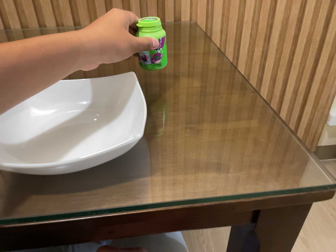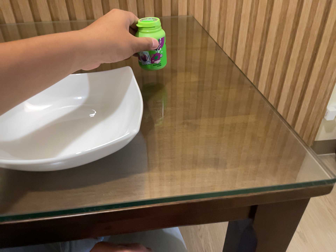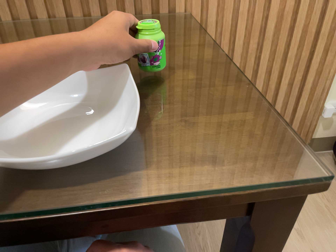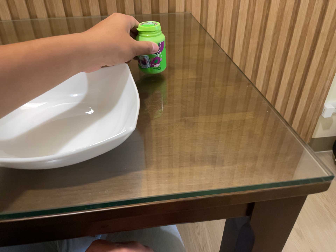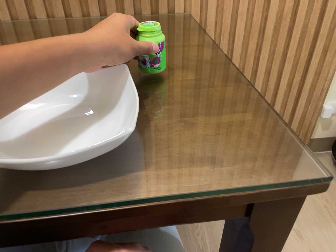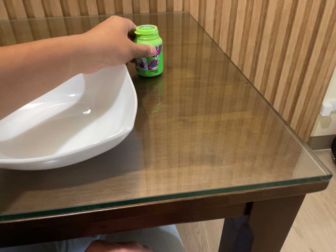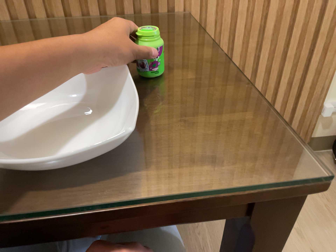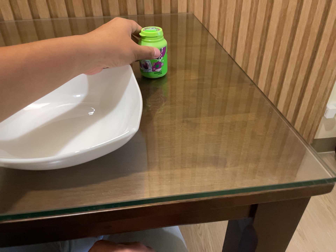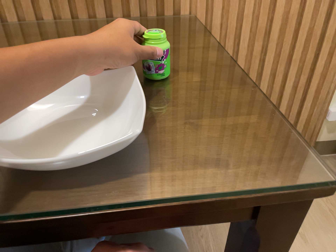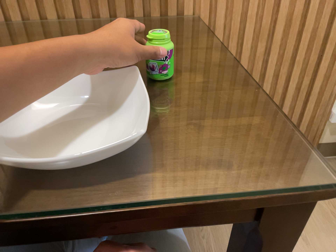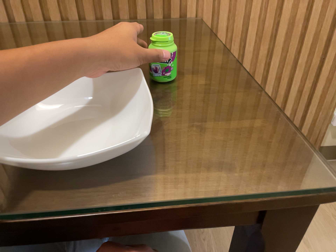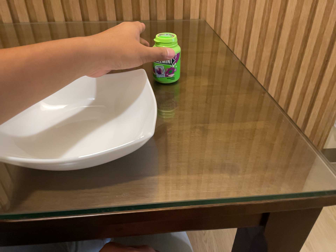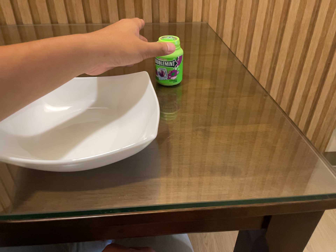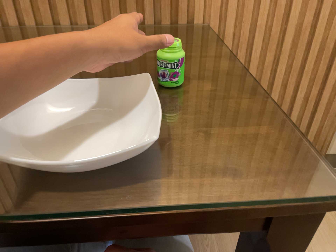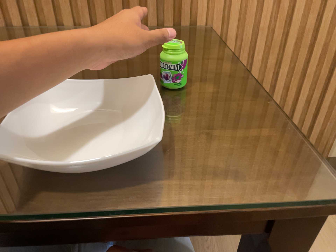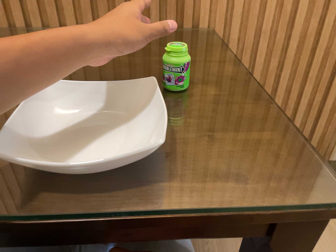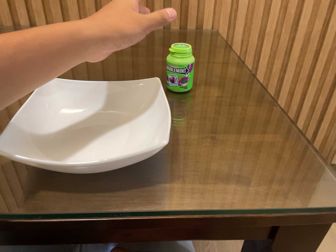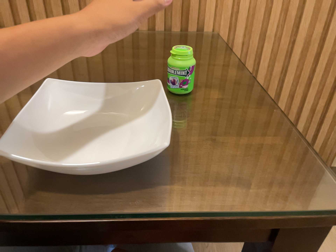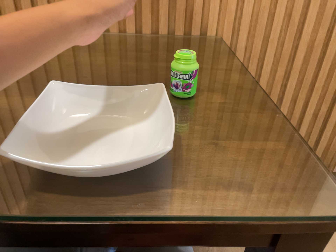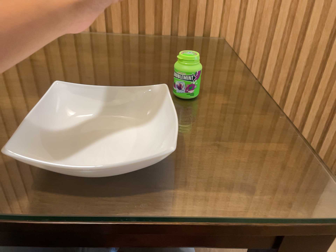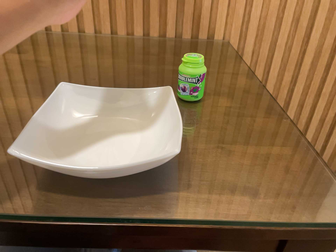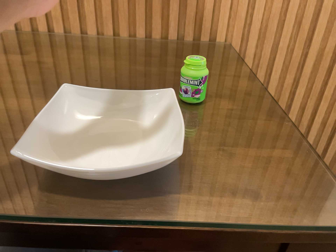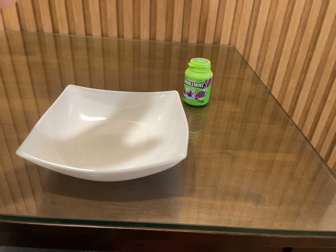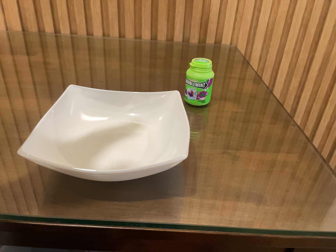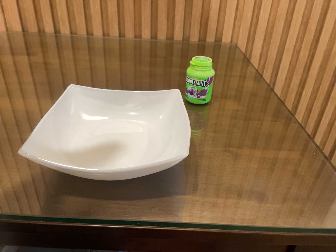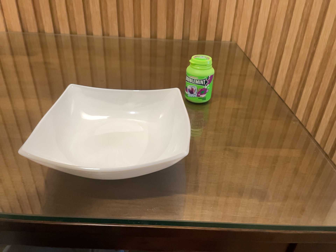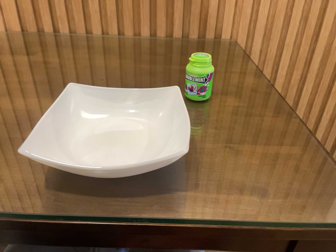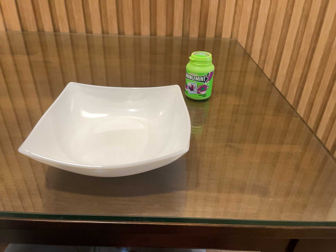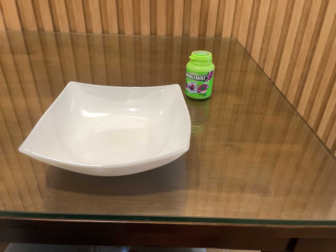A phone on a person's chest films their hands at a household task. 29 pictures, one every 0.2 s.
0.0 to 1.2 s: The camera keeps its place and its aim.
1.2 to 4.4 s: The camera rolls about its line of sight by about 10 degrees, and the scene rotates clockwise.
4.4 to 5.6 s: The camera keeps its place and its aim.
The film runs backward here.
